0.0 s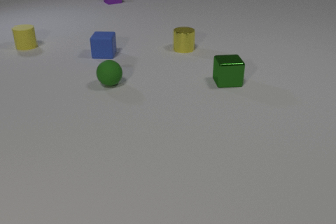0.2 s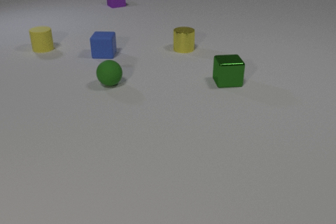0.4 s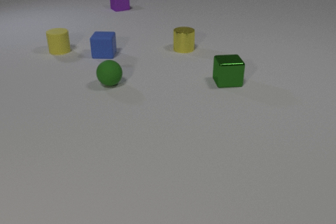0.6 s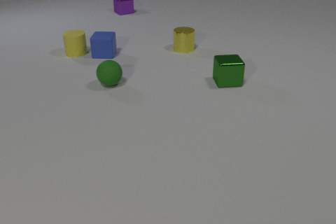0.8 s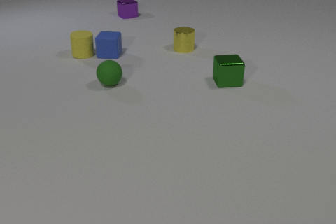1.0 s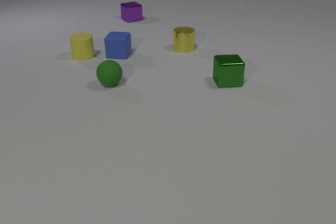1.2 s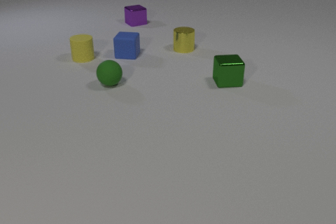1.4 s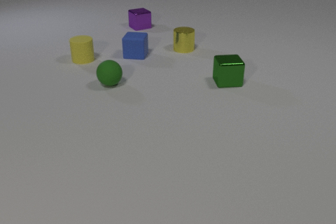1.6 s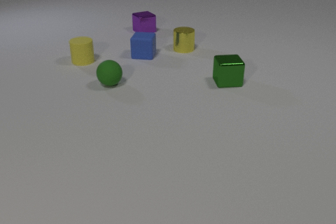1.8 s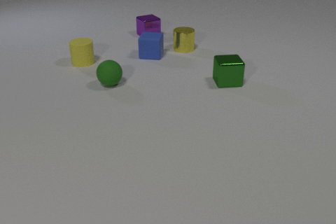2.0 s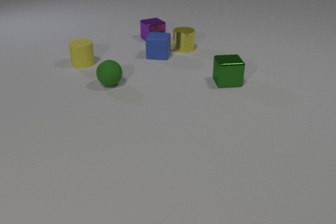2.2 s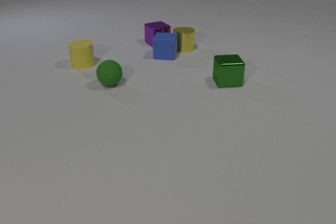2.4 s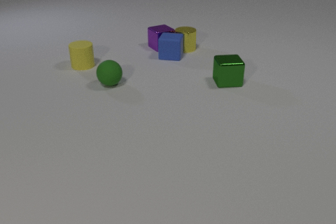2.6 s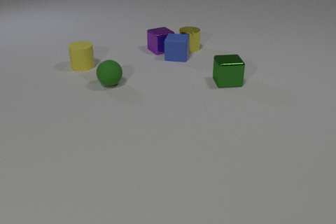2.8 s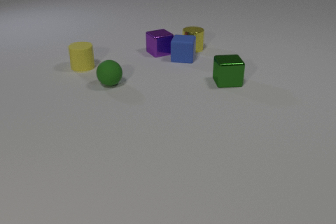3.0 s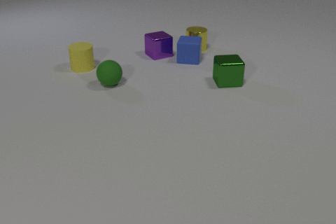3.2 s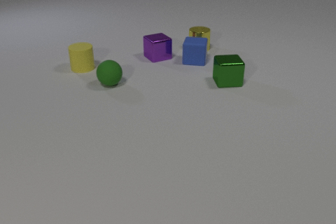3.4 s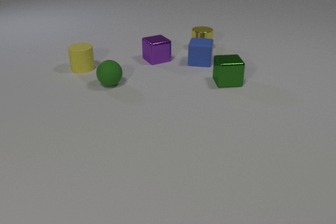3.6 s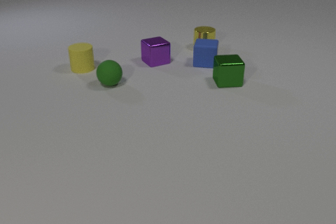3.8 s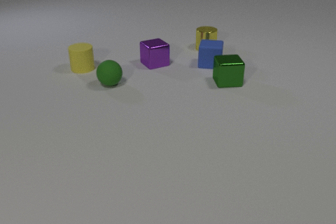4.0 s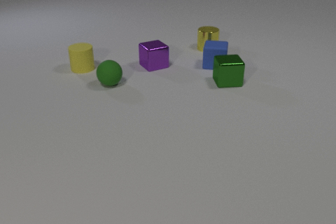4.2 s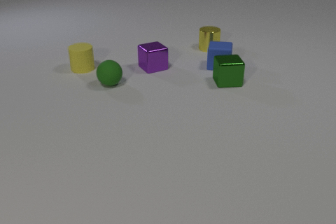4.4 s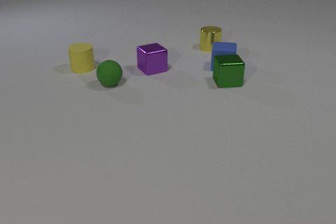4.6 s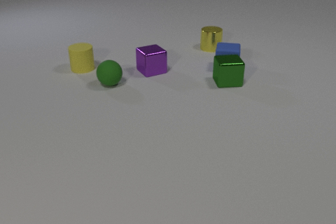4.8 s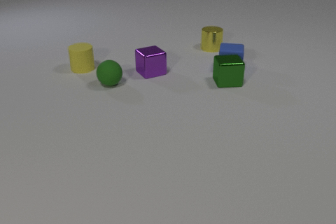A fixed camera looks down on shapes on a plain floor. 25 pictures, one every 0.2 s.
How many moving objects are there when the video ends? 2.
How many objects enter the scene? 0.
How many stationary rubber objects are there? 1.
0.0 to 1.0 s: The yellow rubber cylinder slides to the right and toward the camera. The blue rubber cube slides to the right. The purple metal cube slides toward the camera. The yellow rubber cylinder and the blue rubber cube collide.
1.0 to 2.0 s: The yellow rubber cylinder slides toward the camera. The blue rubber cube slides to the right. The purple metal cube slides toward the camera.
2.0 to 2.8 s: The yellow rubber cylinder slides toward the camera. The blue rubber cube slides to the right. The purple metal cube slides toward the camera. The yellow metal cylinder slides to the right. The blue rubber cube and the yellow metal cylinder collide. The purple metal cube and the yellow metal cylinder collide. The blue rubber cube and the purple metal cube collide.
2.8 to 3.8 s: The blue rubber cube slides to the right and toward the camera. The purple metal cube slides toward the camera. The yellow metal cylinder slides to the right.
3.8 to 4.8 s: The blue rubber cube slides to the right. The purple metal cube slides toward the camera. The yellow metal cylinder slides to the right.
